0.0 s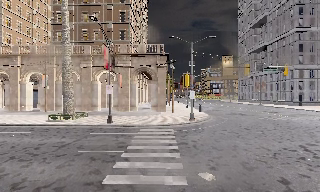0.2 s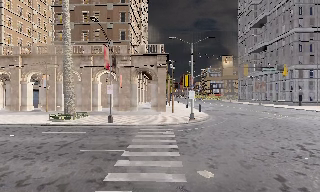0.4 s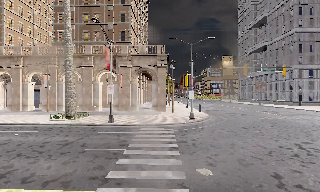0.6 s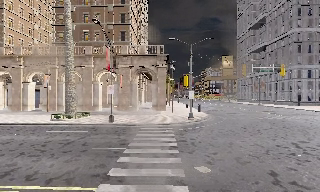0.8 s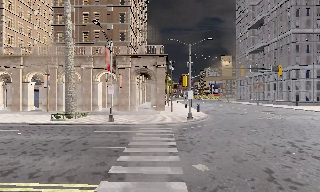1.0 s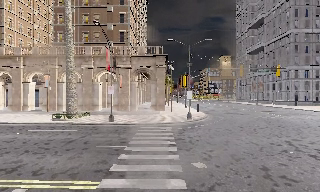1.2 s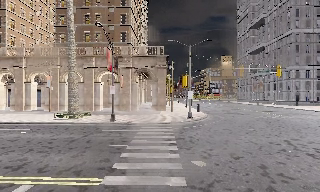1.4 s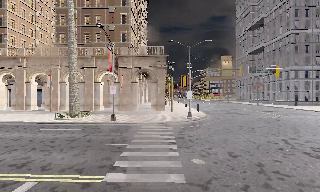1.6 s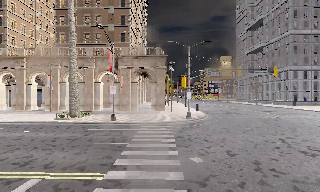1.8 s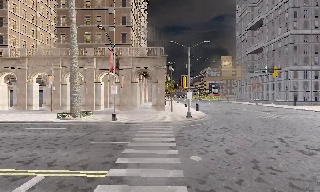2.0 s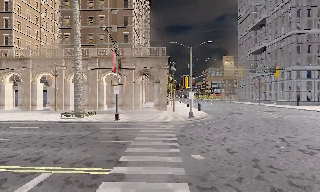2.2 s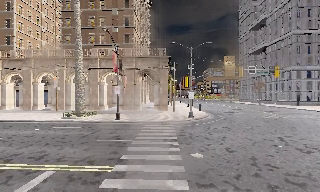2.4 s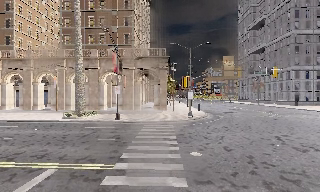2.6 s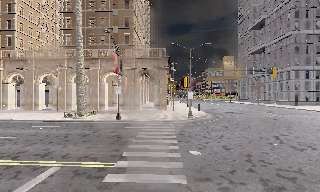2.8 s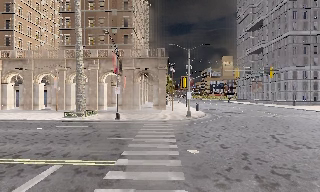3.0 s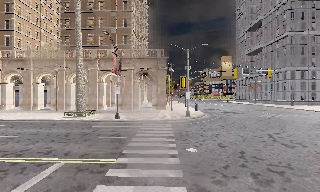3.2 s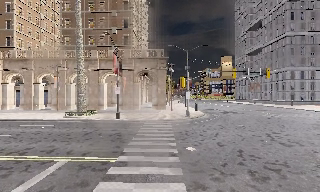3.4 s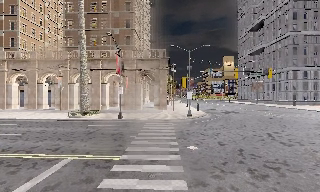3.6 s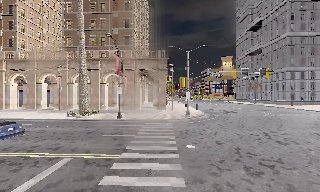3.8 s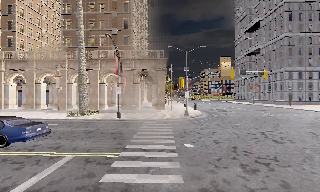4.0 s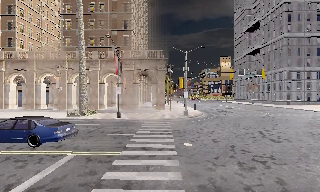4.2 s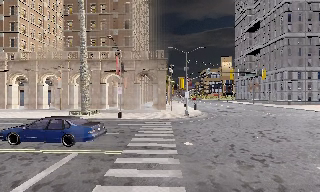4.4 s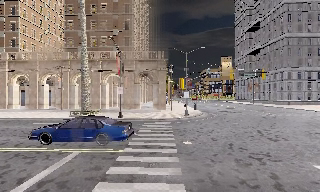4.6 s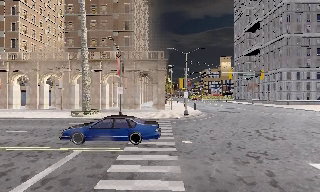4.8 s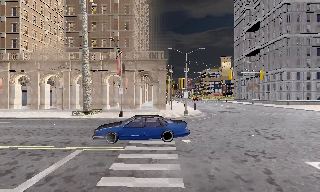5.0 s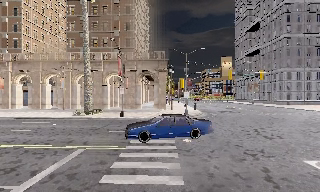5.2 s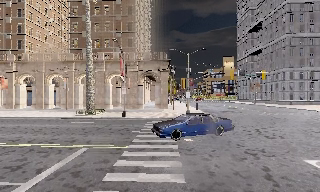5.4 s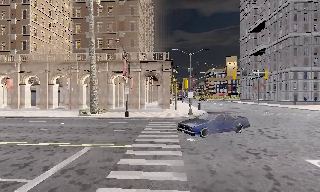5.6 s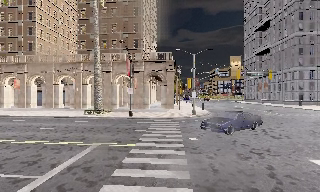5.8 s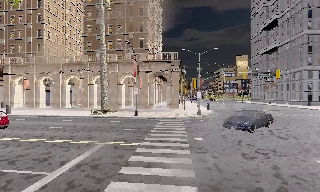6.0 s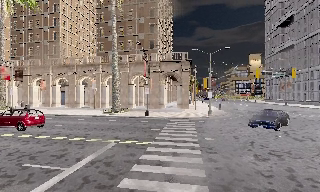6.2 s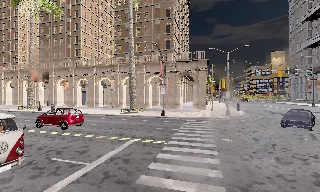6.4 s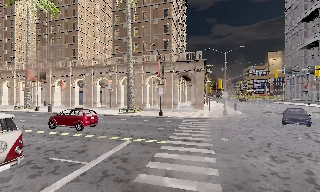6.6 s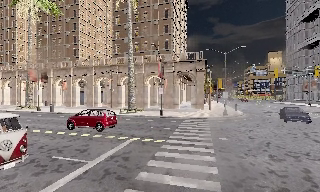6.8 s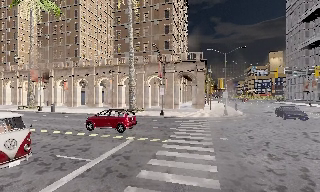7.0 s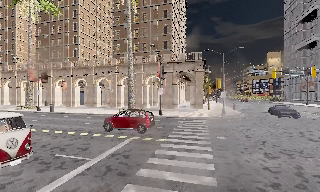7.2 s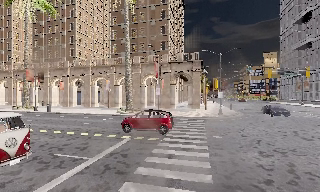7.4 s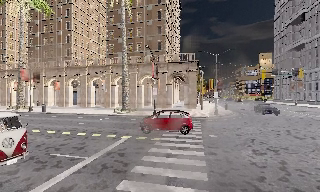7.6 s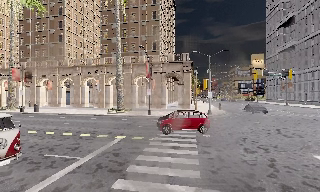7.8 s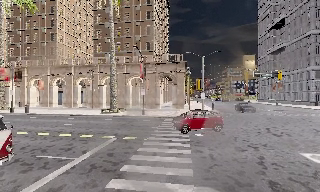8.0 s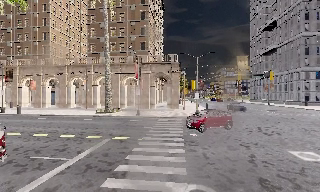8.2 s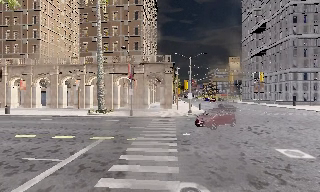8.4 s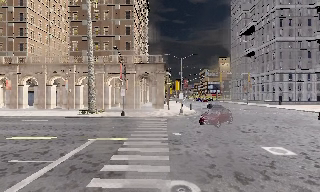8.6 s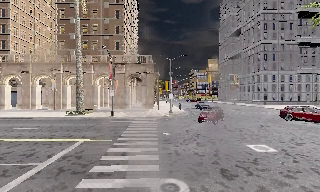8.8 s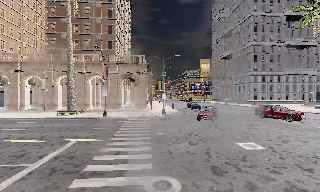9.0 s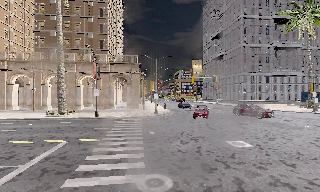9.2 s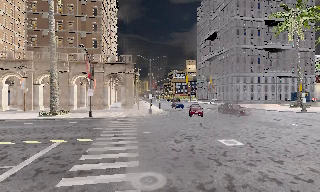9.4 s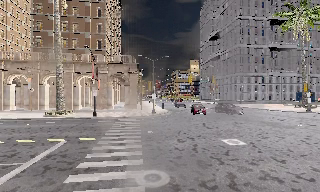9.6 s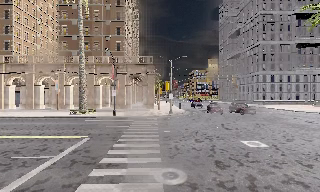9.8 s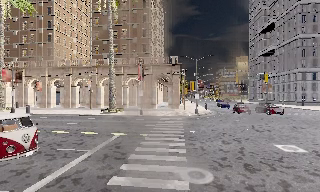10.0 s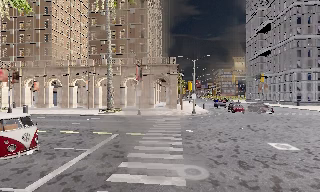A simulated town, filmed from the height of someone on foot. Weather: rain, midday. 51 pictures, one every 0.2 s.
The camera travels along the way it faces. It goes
backward.
0.0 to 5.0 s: The camera travels backward, about 4 m, so what stands in front gets smaller.
5.0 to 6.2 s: The camera pans to its left, which is counterclockwise from overhead, by about 15 degrees. It travels backward, about 0.5 m, so what stands in front gets smaller.
6.2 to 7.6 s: The camera travels backward, about 1 m, so what stands in front gets smaller.
7.6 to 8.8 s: The scene slides to the left, as the camera pans about 15 degrees to its right. It travels backward, about 1 m, so what stands in front gets smaller.
8.8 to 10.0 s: The camera pans to its left, which is counterclockwise from overhead, by about 10 degrees. It travels backward, about 1 m, so what stands in front gets smaller.
The film runs backward here.
